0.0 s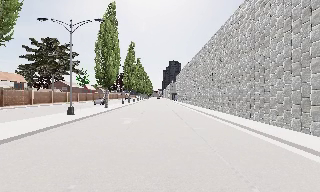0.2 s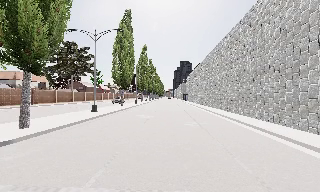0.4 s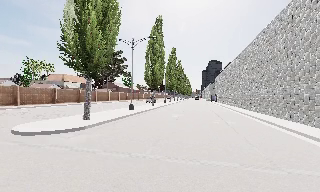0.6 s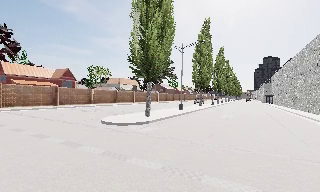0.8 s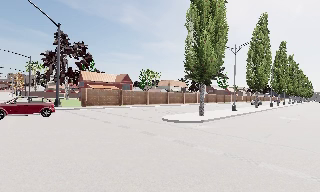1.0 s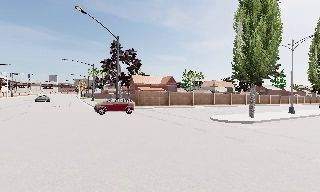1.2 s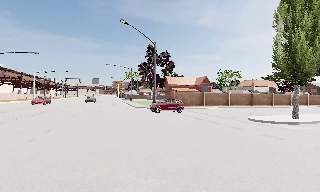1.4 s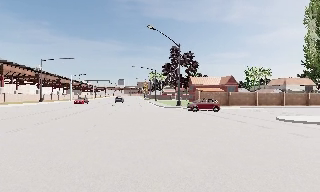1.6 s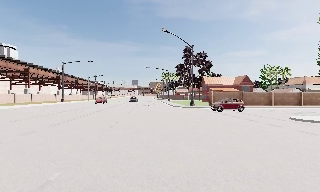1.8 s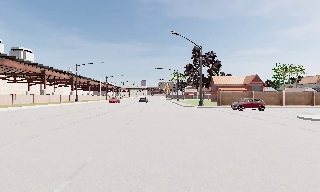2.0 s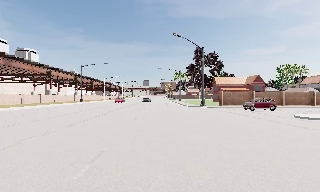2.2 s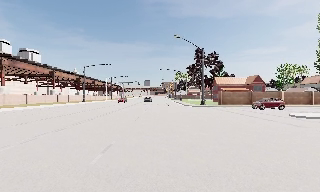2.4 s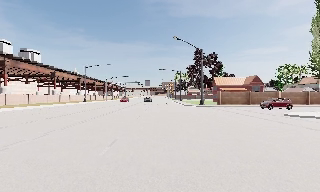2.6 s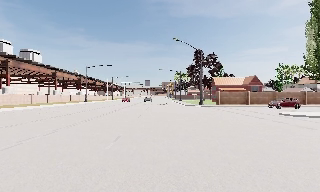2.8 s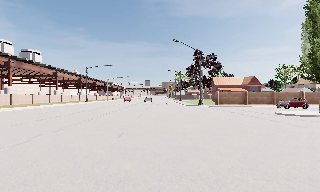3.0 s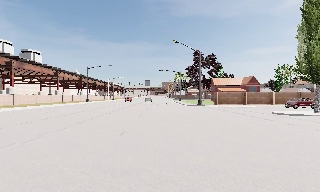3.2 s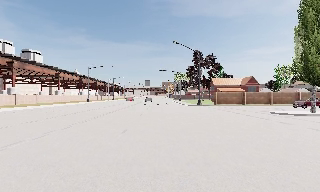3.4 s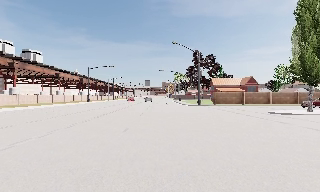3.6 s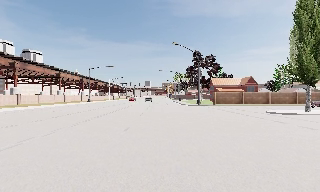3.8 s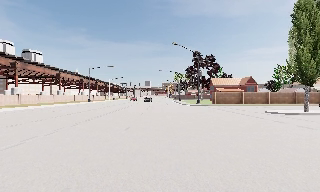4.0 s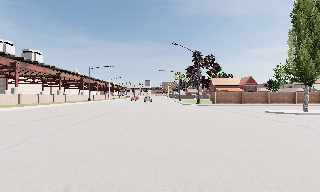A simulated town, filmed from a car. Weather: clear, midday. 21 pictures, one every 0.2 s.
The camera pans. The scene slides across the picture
to the right.
The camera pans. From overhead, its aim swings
counterclockwise.
0.0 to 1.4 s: The scene slides to the right, as the camera pans about 80 degrees to its left. It travels backward, about 10 m.
1.4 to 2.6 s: The camera travels backward, about 4.5 m, so what stands in front gets smaller.
2.6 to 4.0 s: The camera travels backward, about 2 m, so what stands in front gets smaller. It loses speed.
The film runs backward here.
